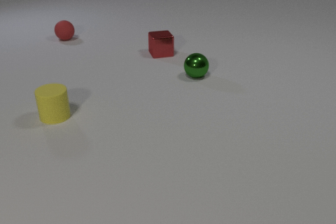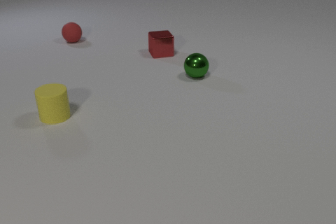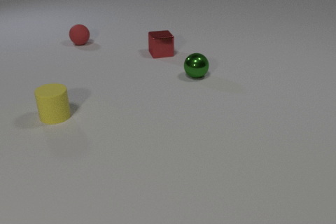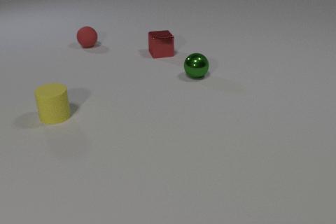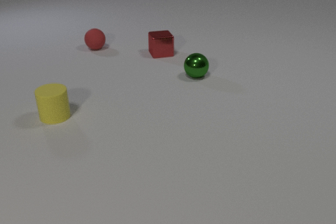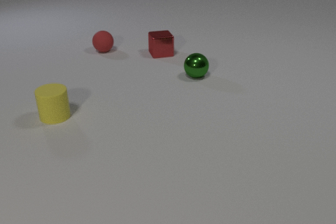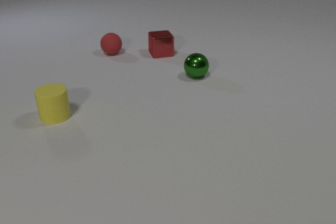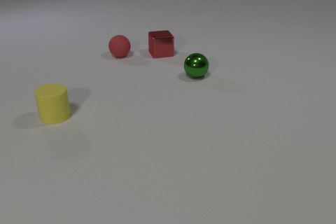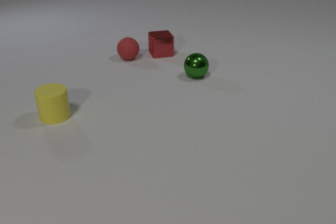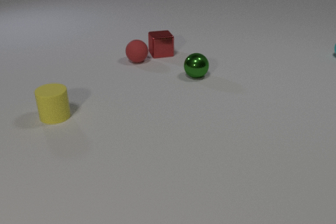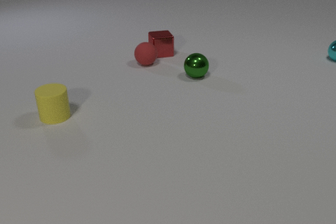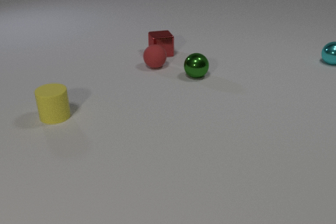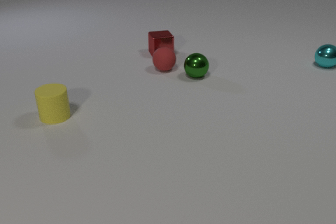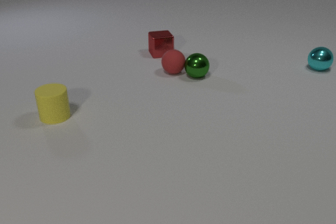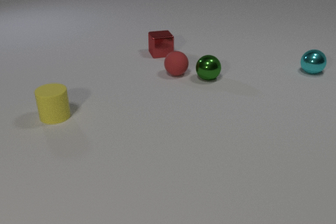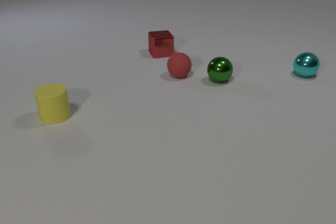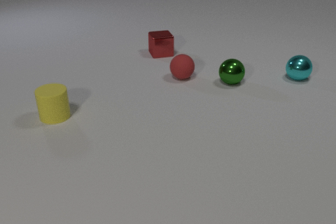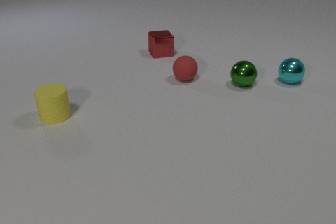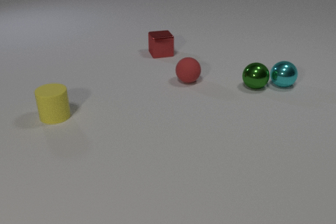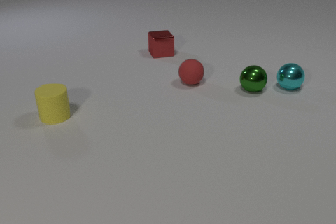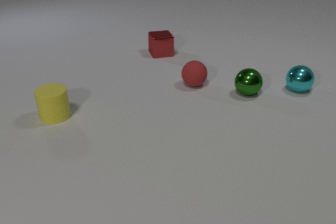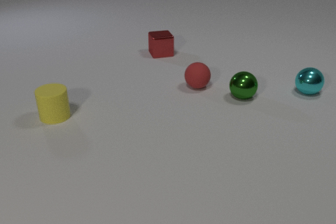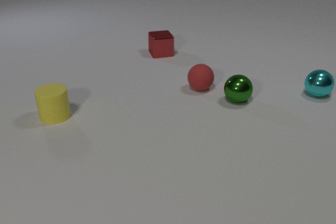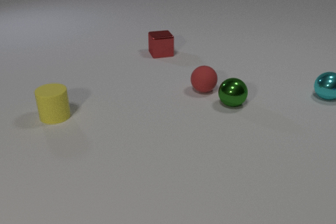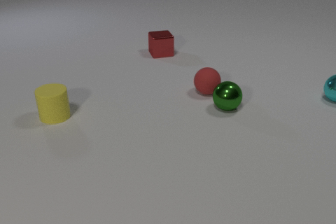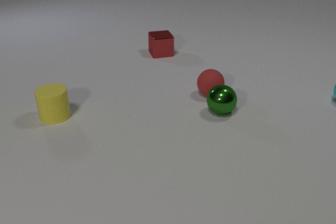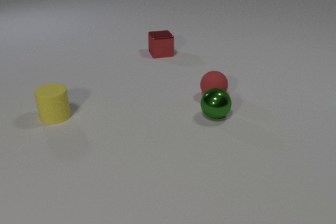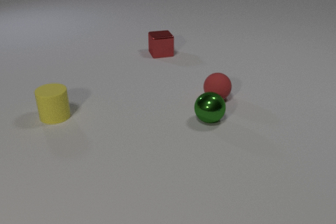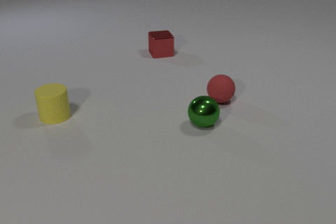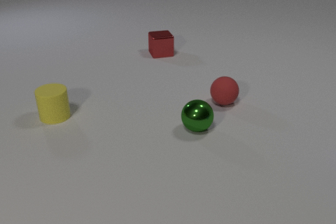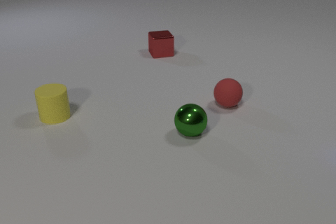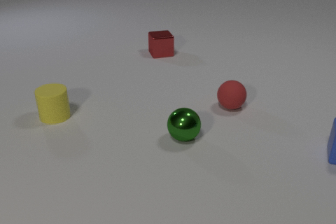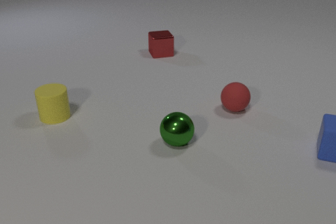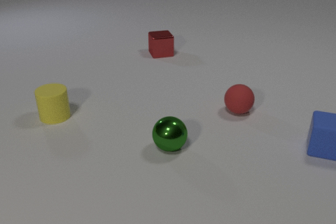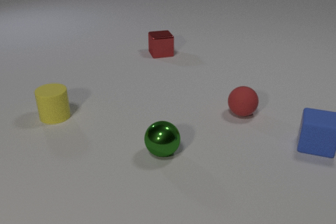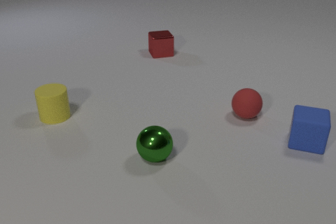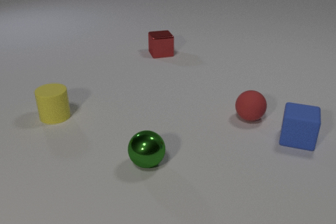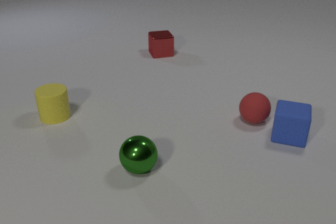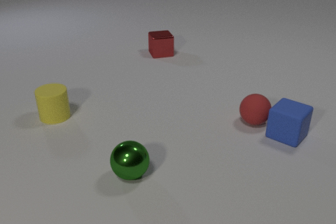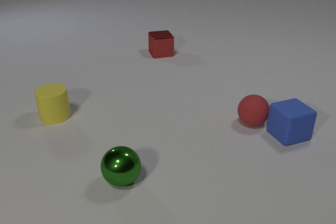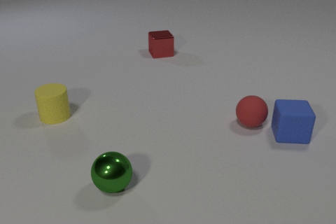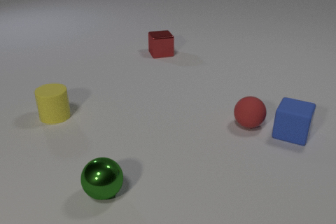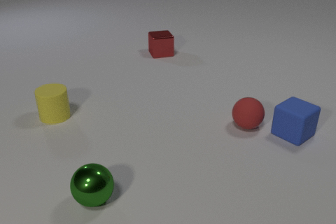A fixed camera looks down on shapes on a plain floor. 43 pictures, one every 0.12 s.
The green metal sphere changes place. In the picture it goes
toward the camera.
0.00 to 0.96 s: The red rubber sphere rolls toward the camera and to the right.
0.96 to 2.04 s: The red rubber sphere rolls to the right and toward the camera. The green metal sphere rolls to the right. The cyan metal sphere comes in at the right edge, rolls toward the camera and to the left. The red rubber sphere and the green metal sphere collide.
2.04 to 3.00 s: The red rubber sphere rolls toward the camera and to the right. The green metal sphere rolls toward the camera. The cyan metal sphere rolls to the right and toward the camera. The green metal sphere and the cyan metal sphere collide.
3.00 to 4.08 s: The red rubber sphere rolls toward the camera and to the right. The green metal sphere rolls toward the camera and to the left. The blue rubber cube comes in at the right edge, slides to the left.
4.08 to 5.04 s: The red rubber sphere rolls toward the camera. The green metal sphere rolls to the left and toward the camera. The blue rubber cube slides to the left and away from the camera, spins clockwise seen from above by about 120 degrees, its near face sliding to the left. The red rubber sphere and the blue rubber cube collide.
What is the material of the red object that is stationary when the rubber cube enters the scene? metal.
How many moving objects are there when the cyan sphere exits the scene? 2.
Are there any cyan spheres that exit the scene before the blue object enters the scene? yes.
